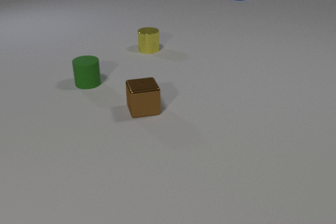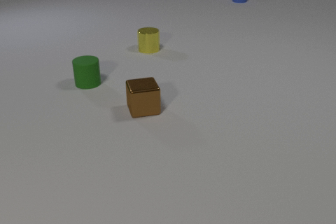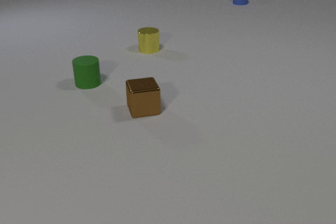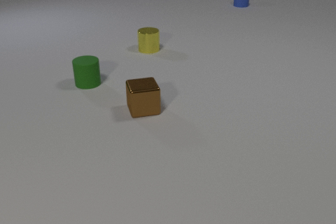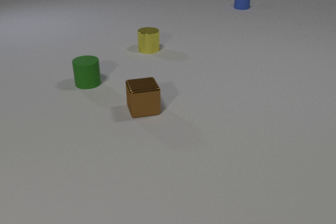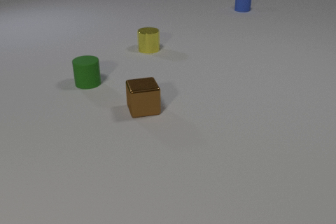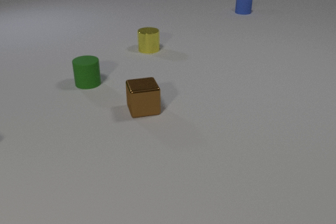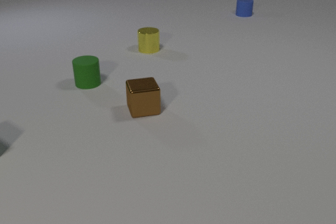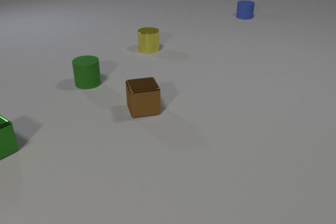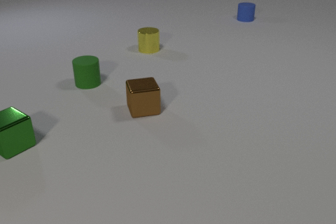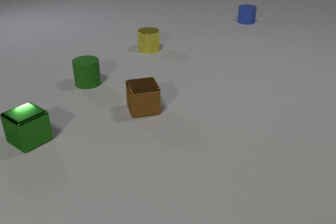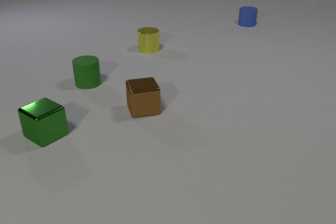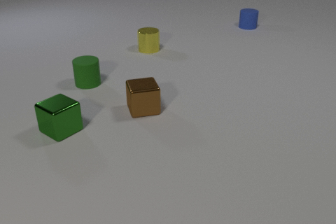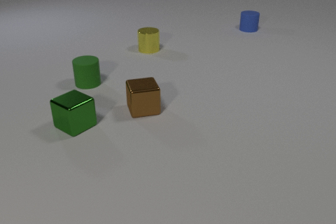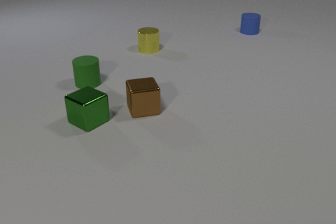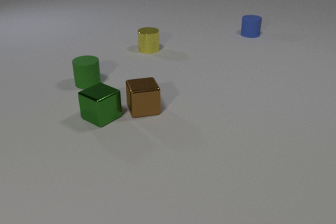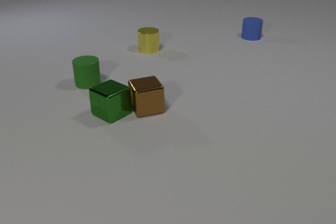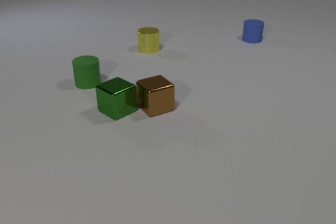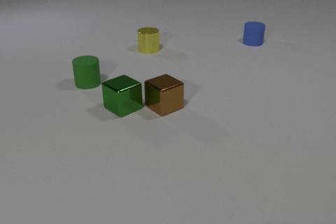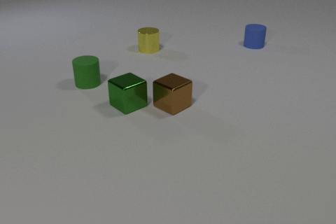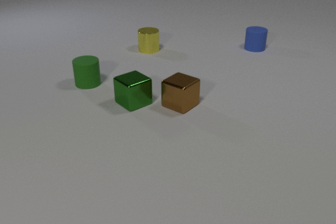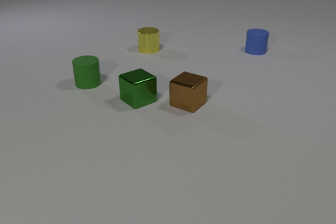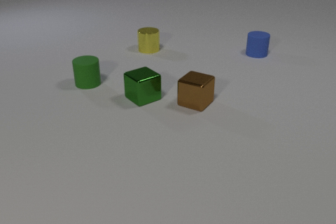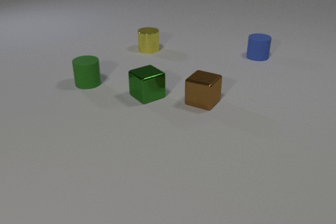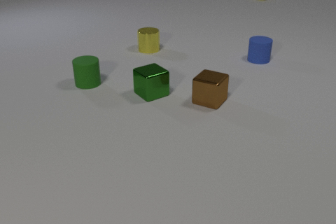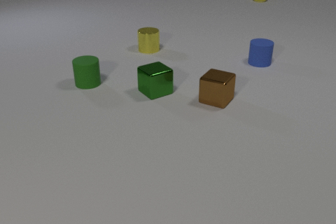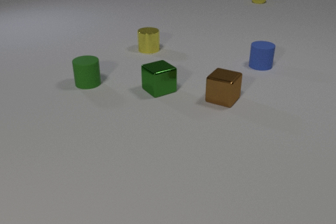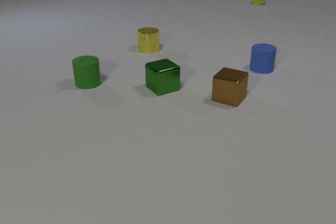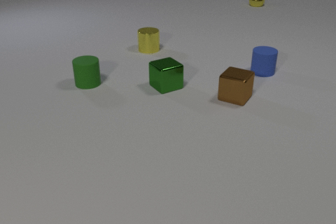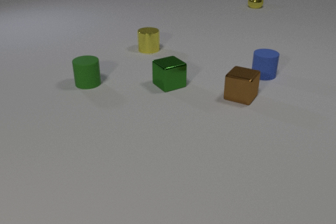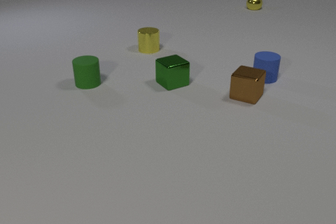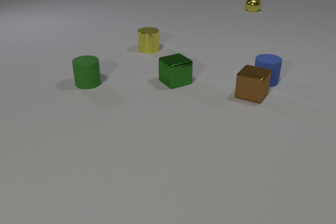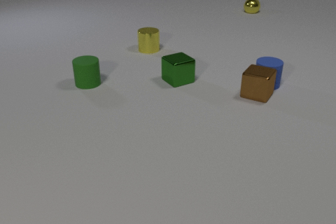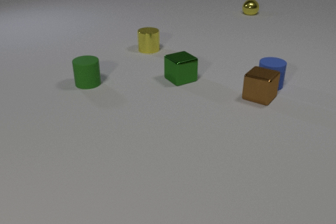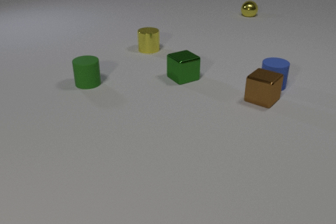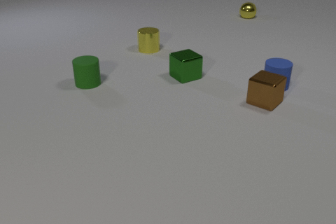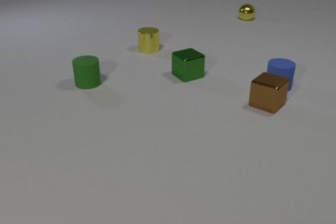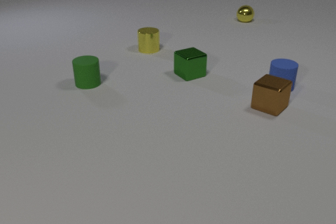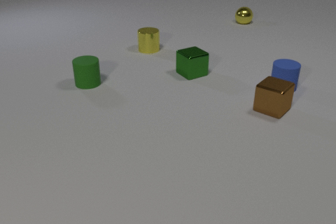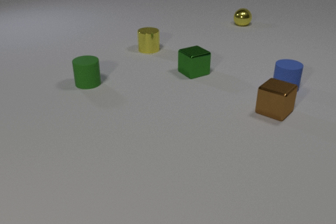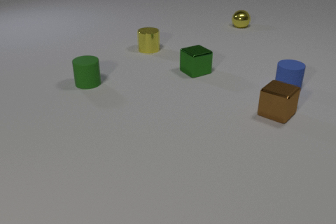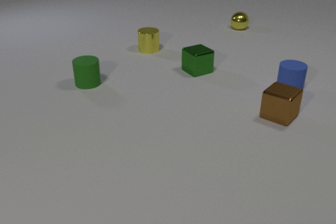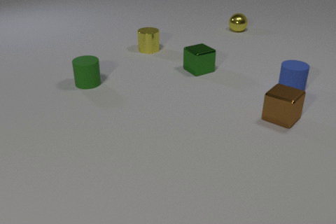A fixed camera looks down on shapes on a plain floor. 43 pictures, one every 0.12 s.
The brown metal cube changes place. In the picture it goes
to the right.
The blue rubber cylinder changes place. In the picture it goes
toward the camera.
0.00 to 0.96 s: The green metal cube comes in at the left edge, slides to the right. The blue rubber cylinder slides toward the camera.
0.96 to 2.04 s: The green metal cube slides to the right. The brown metal cube slides to the right. The blue rubber cylinder slides toward the camera. The green metal cube and the brown metal cube collide.
2.04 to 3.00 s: The green metal cube slides to the right and away from the camera. The brown metal cube slides to the right, spins counterclockwise seen from above by about 30 degrees, its near face sliding to the right. The yellow metal sphere comes in at the top edge, rolls toward the camera. The blue rubber cylinder slides toward the camera.
3.00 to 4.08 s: The green metal cube slides away from the camera and to the right. The brown metal cube slides to the right. The yellow metal sphere rolls toward the camera. The blue rubber cylinder slides toward the camera. The brown metal cube and the blue rubber cylinder collide.
4.08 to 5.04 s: The green metal cube slides away from the camera and to the right. The brown metal cube slides toward the camera and to the right. The yellow metal sphere rolls toward the camera. The blue rubber cylinder slides to the right.
What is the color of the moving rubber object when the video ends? blue.
How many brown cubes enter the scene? 0.
What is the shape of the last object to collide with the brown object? cylinder.
